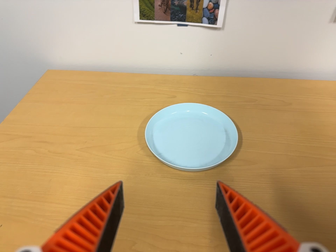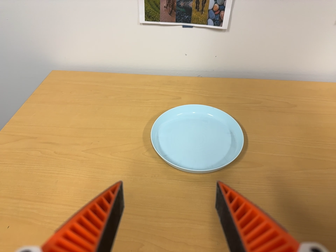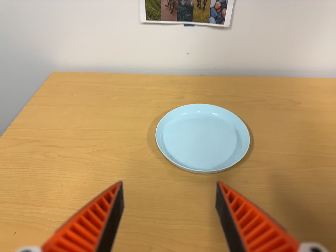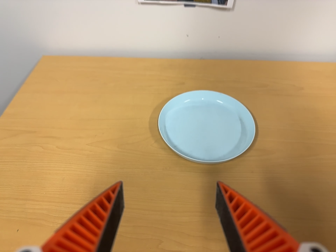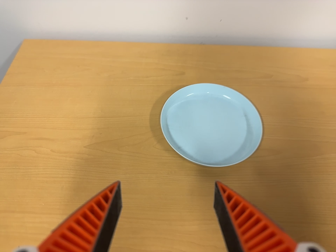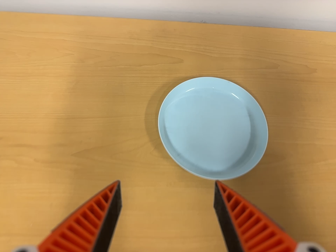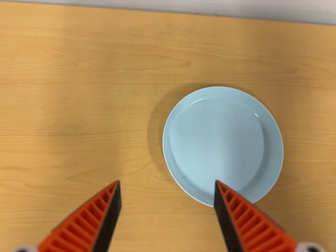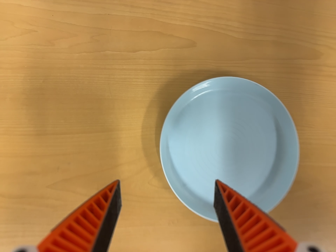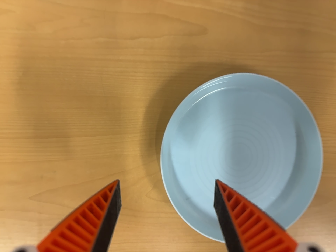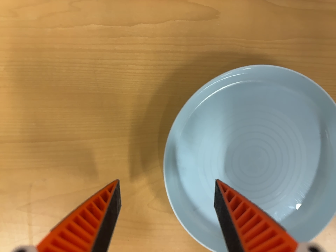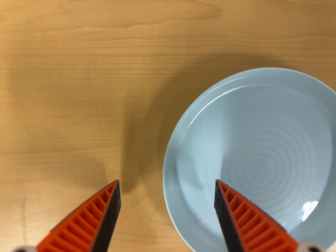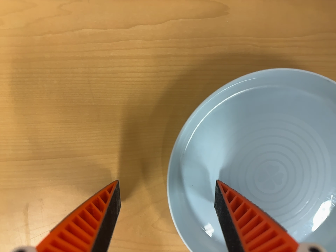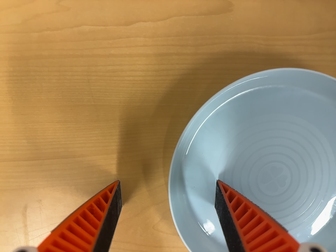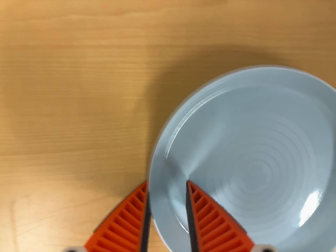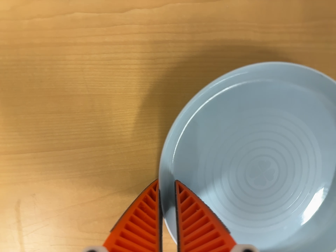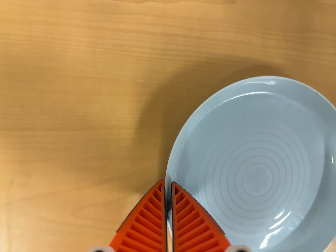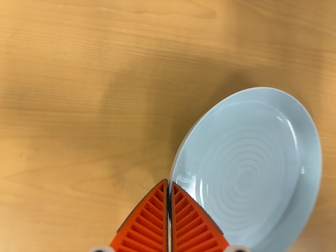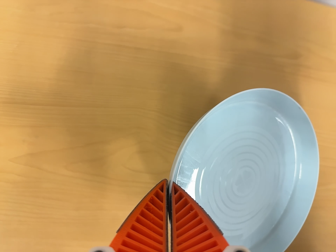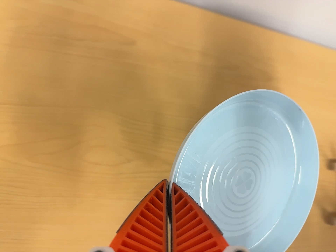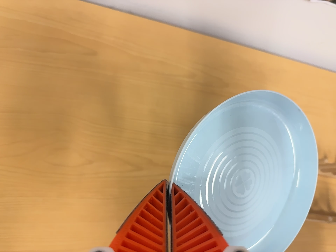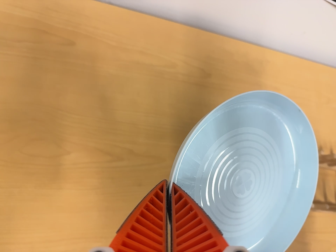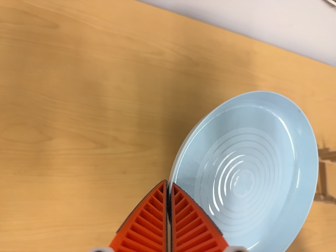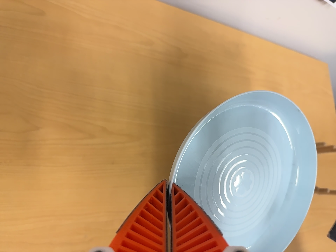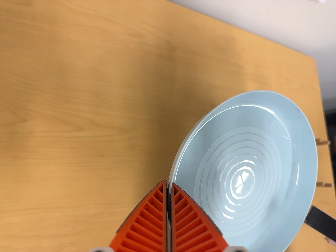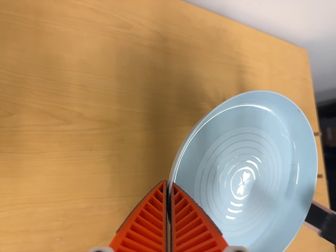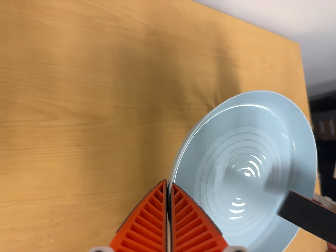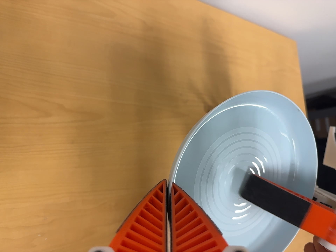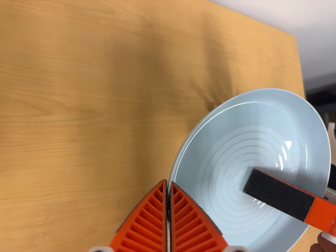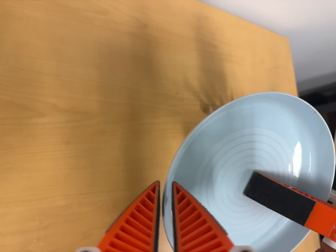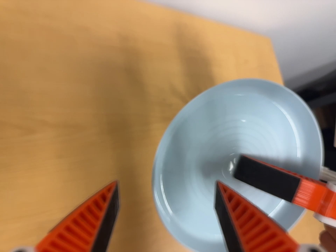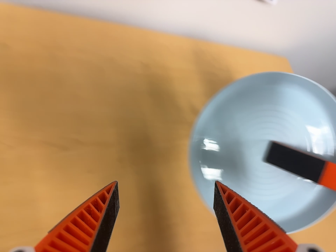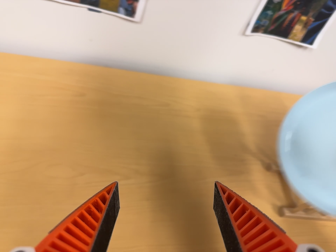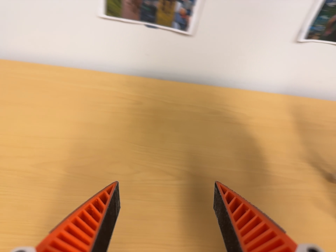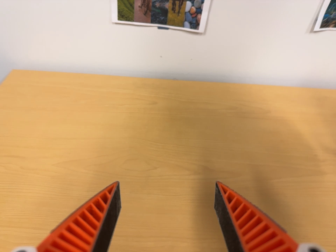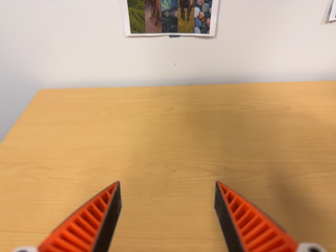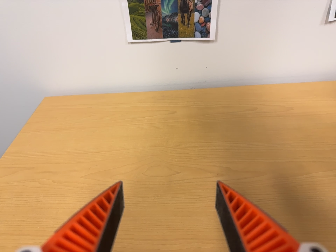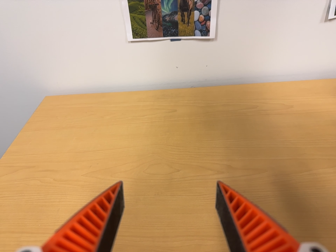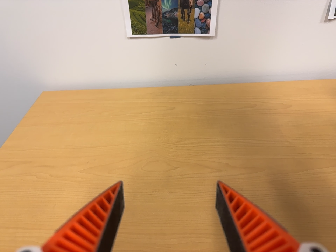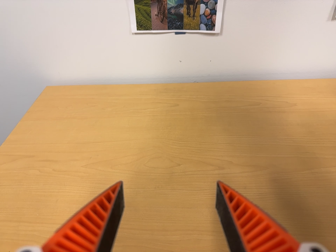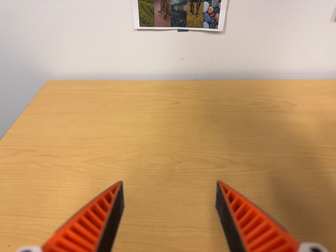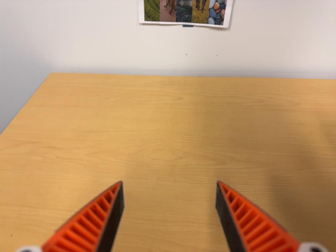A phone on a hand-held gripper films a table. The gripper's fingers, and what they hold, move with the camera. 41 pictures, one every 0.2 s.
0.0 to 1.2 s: The camera pans to its right by about 10 degrees. It travels toward the top of its view, forward and to its left, about 30 cm. Its aim tips toward the bottom of its view by about 30 degrees.
1.2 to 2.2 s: The camera travels forward and toward the top of its view, about 22 cm, so what stands in front looms larger. Its aim tips toward the bottom of its view by about 20 degrees.
2.2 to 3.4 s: The camera pans to its right by about 10 degrees. It travels toward the bottom of its view and backward, about 14 cm. Its aim tips toward the top of its view by about 15 degrees.
3.4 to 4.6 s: The camera swings to its right by about 20 degrees, and the scene slides to the left. It travels to its right, toward the bottom of its view and backward, about 16 cm, so close, fixed things drift to the left.
4.6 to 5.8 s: The camera rolls about its line of sight by about 10 degrees, and the scene rotates counterclockwise.
5.8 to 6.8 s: The camera swings to its left by about 40 degrees, and the scene slides to the right. It travels toward the bottom of its view and backward, about 18 cm. Its aim tips toward the top of its view by about 30 degrees. It rolls about its line of sight by about 10 degrees, and the scene rotates counterclockwise.
6.8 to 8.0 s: The camera shifts only a little, or ends up much as it began.
The film runs forward here.
